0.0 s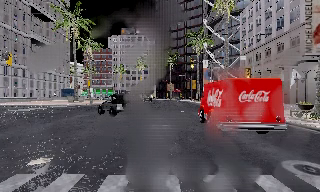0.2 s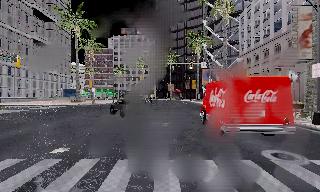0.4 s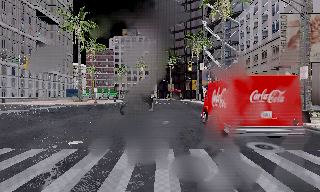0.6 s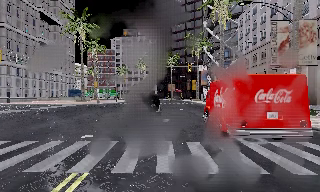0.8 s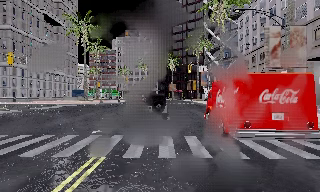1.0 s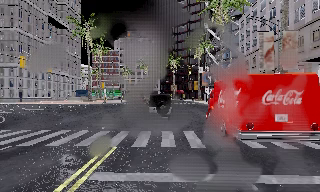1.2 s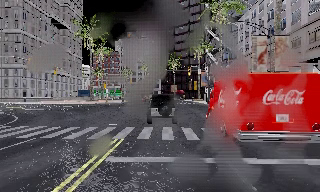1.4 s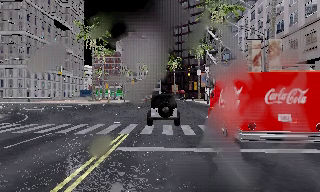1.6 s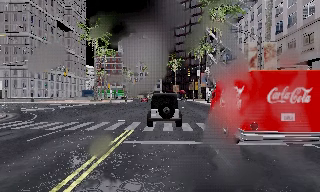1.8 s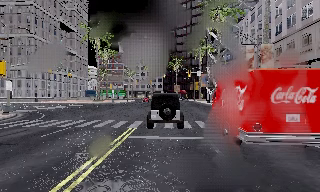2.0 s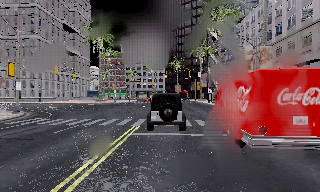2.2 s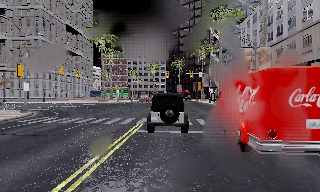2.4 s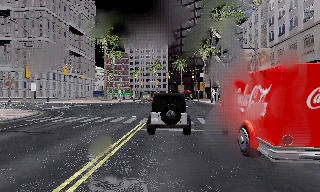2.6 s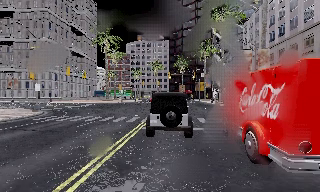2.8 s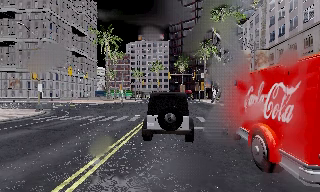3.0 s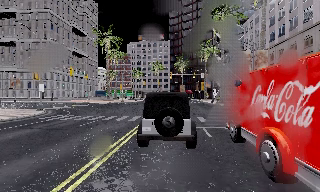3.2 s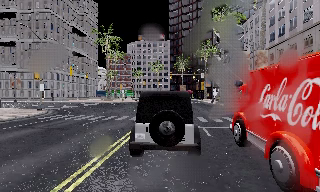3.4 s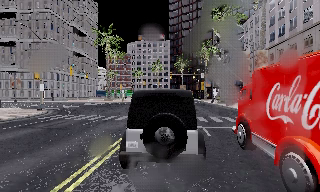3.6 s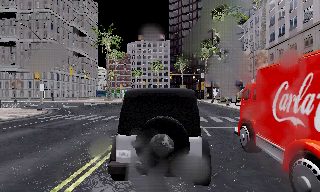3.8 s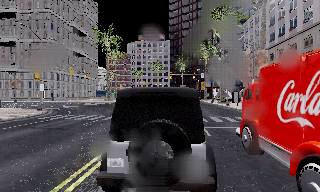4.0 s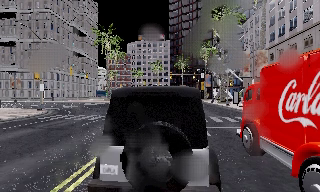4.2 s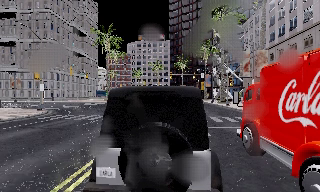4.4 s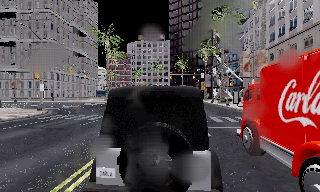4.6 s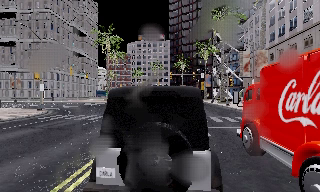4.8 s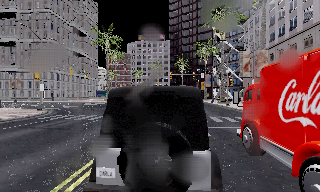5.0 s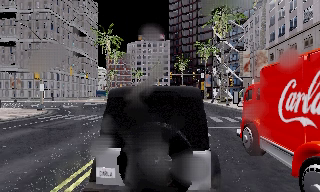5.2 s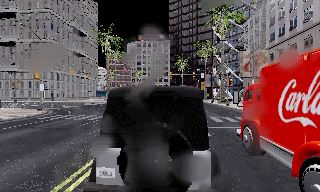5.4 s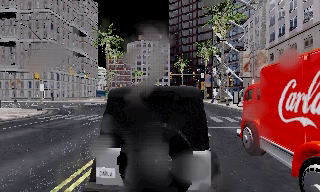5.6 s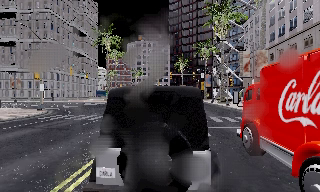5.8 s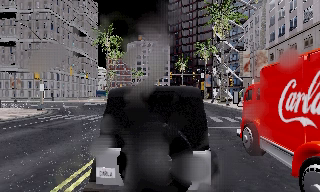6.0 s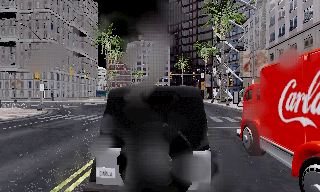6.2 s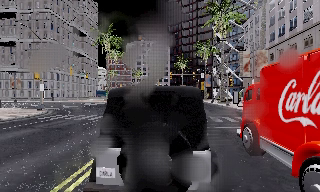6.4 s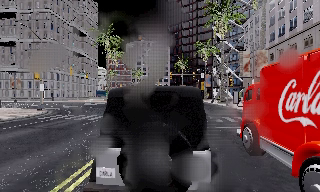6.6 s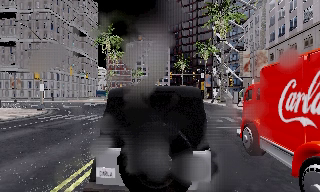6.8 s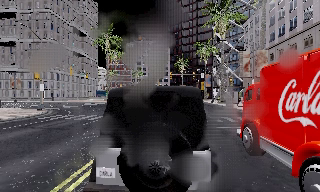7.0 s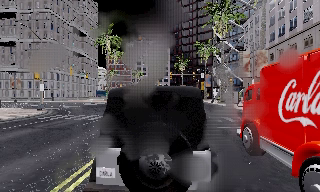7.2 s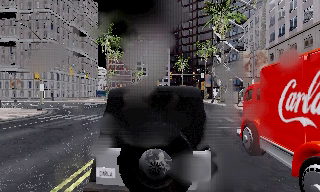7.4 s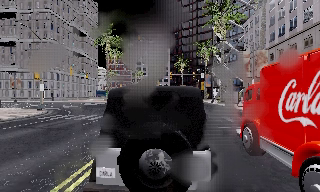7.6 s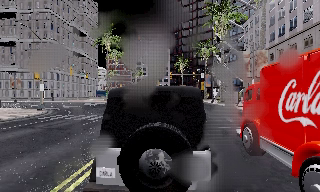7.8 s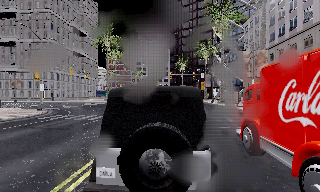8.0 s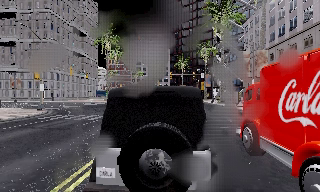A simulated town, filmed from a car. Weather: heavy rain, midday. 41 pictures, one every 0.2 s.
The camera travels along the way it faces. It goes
backward.
0.0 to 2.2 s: The camera travels backward, about 9 m, so what stands in front gets smaller.
2.2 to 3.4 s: The camera travels backward, about 1.5 m, so what stands in front gets smaller. It loses speed.
3.4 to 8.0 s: The camera keeps its place and its aim.
The film runs backward here.
